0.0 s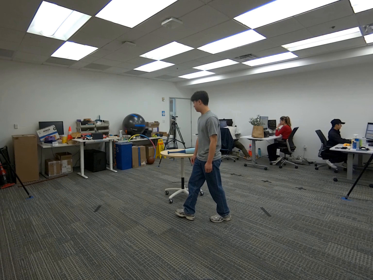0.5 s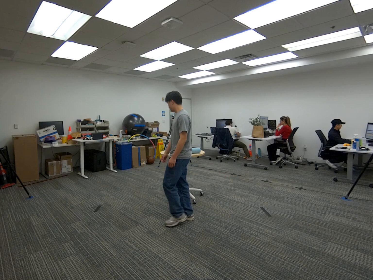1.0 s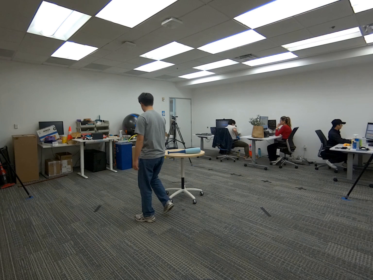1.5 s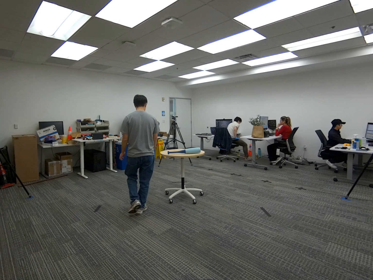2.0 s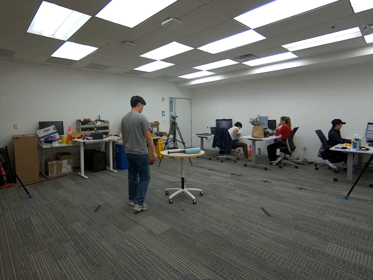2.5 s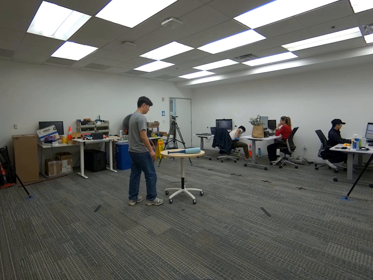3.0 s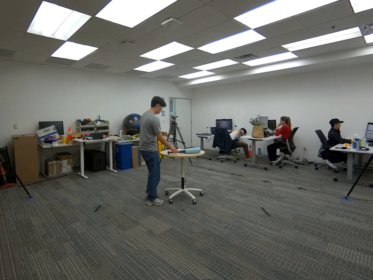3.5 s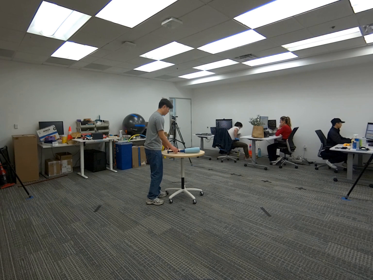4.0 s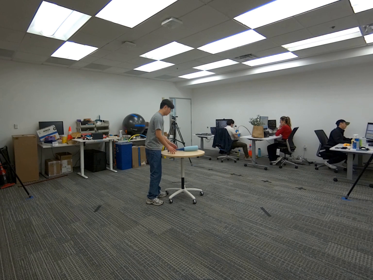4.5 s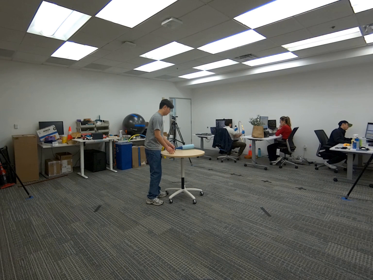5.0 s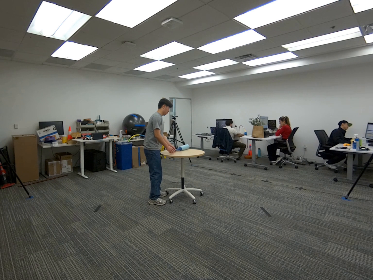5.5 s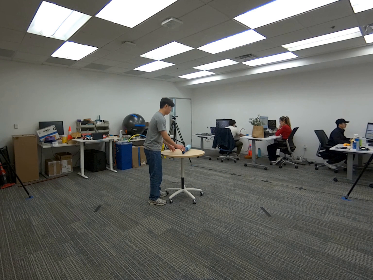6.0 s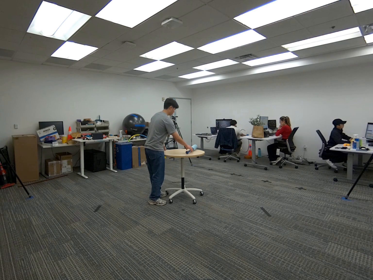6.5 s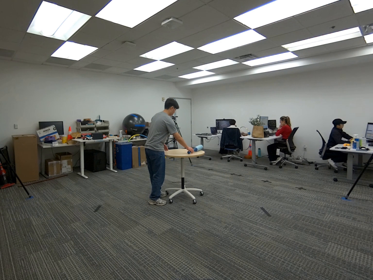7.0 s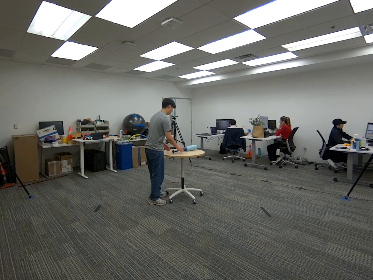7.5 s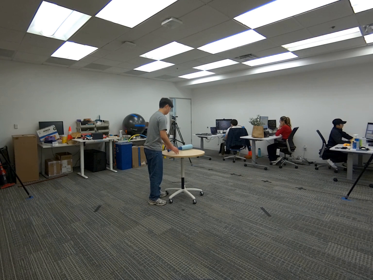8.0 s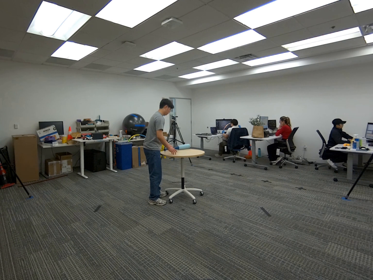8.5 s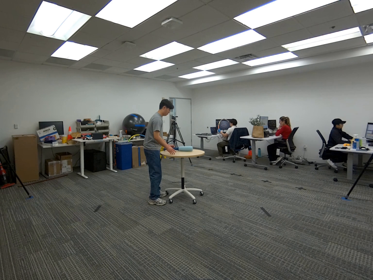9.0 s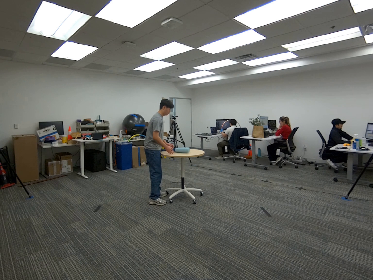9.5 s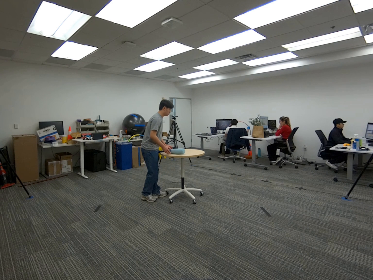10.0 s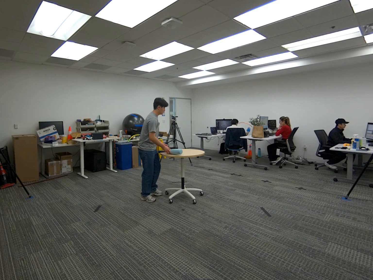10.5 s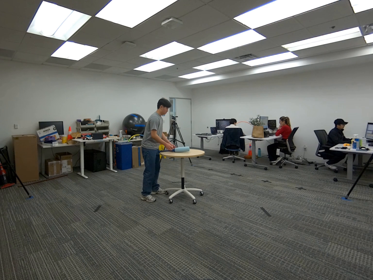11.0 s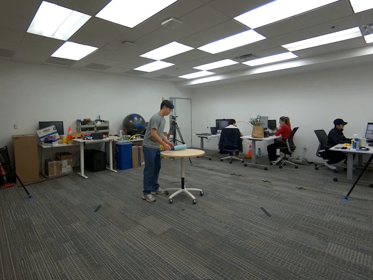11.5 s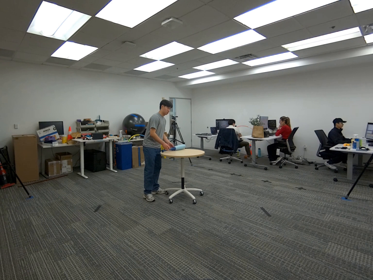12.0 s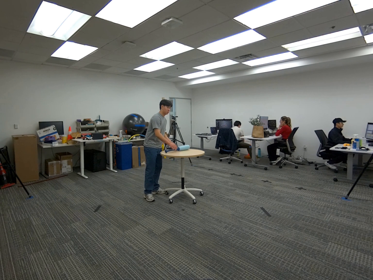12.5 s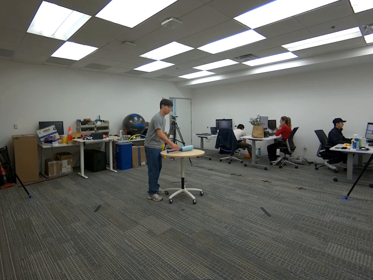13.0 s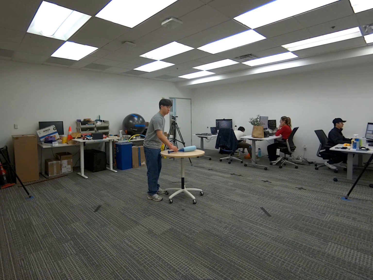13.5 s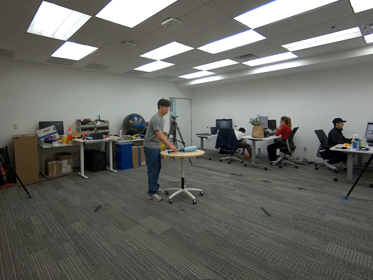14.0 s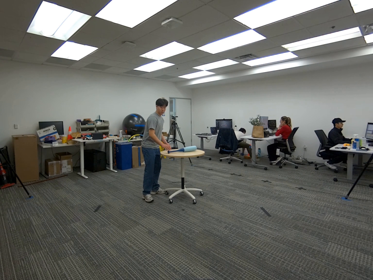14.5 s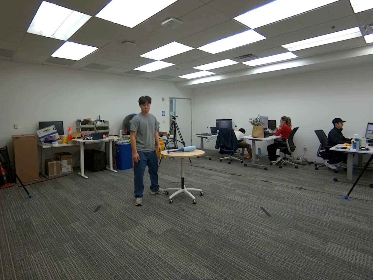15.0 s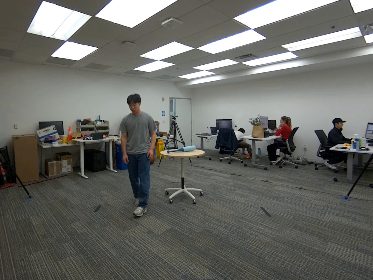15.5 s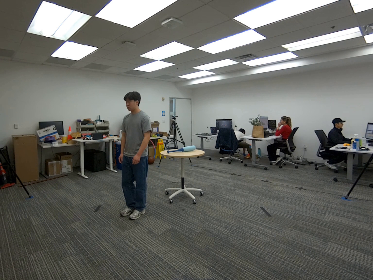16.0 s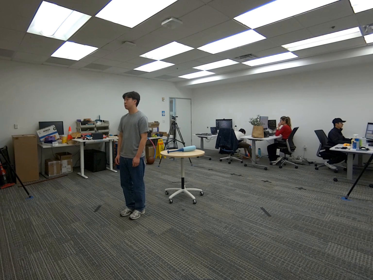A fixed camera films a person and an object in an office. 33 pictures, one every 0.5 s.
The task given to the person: Walk over to the base ball bat on the round table and proceed to roll the baseball bat on the table making sure it does not fall of the table.
